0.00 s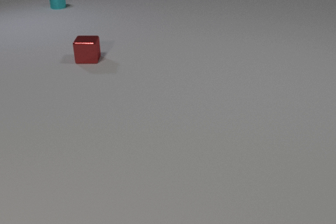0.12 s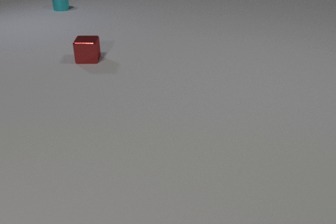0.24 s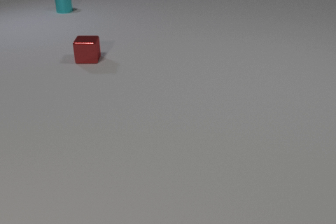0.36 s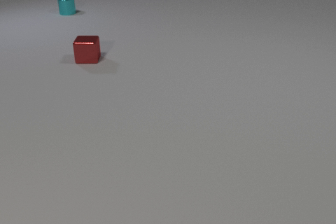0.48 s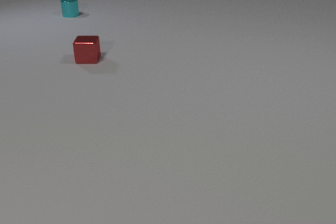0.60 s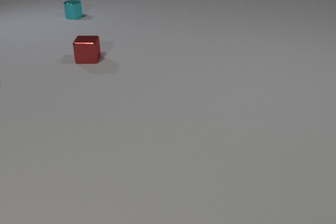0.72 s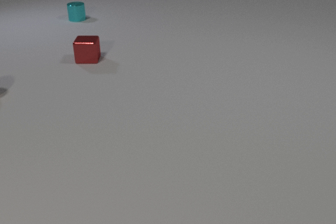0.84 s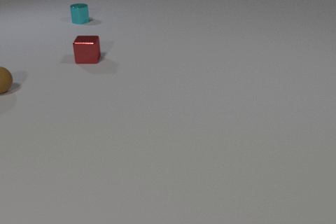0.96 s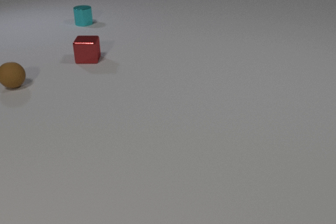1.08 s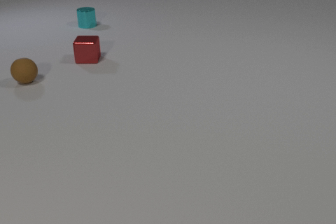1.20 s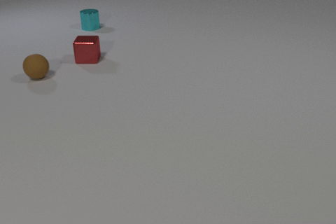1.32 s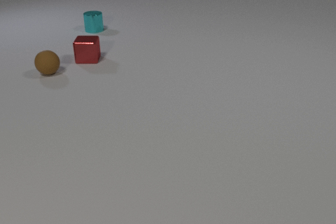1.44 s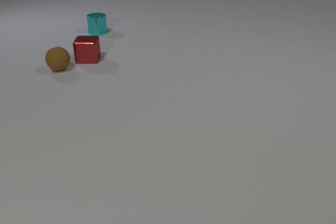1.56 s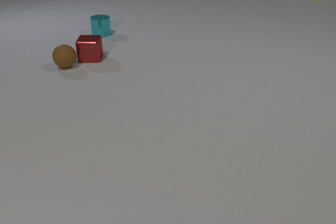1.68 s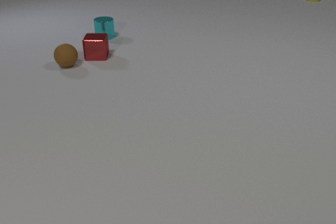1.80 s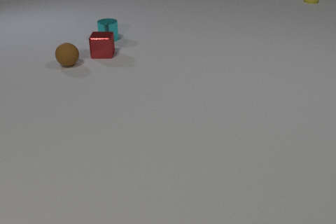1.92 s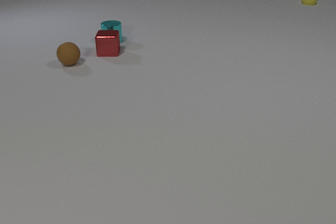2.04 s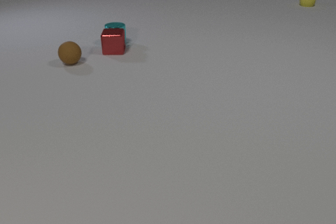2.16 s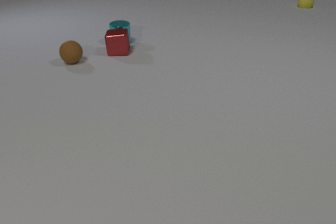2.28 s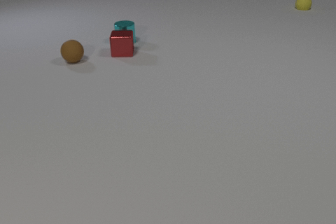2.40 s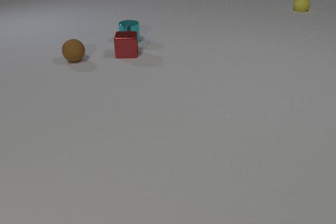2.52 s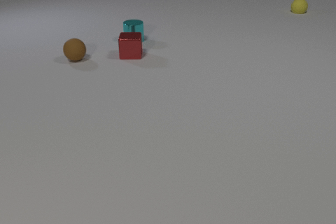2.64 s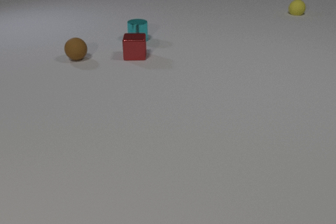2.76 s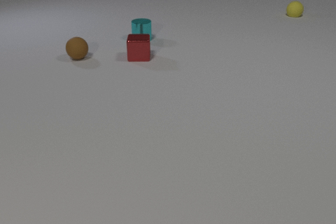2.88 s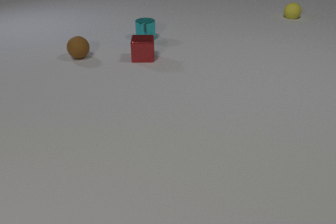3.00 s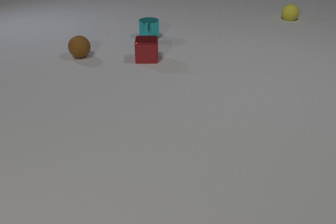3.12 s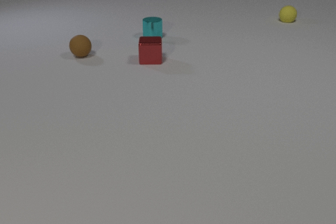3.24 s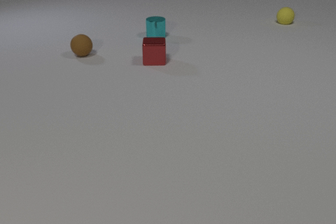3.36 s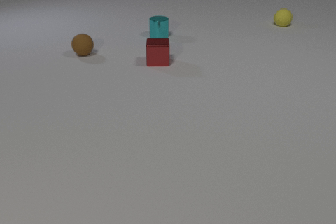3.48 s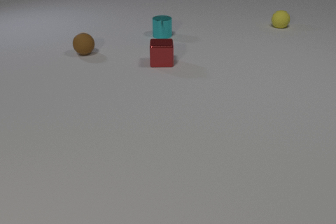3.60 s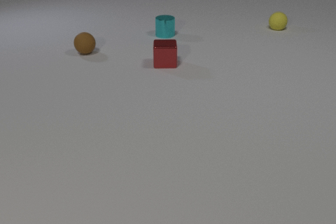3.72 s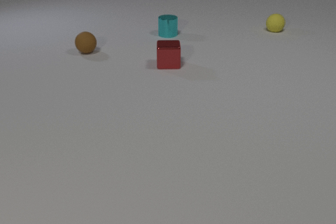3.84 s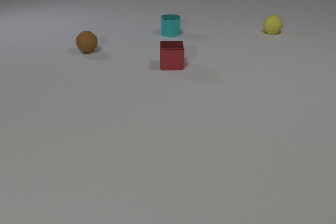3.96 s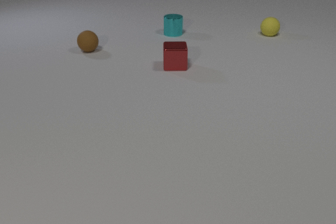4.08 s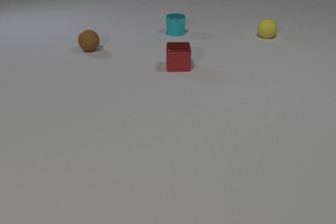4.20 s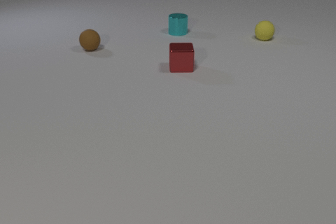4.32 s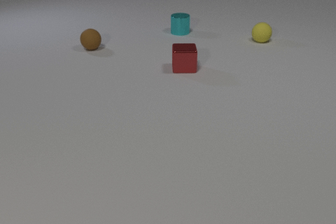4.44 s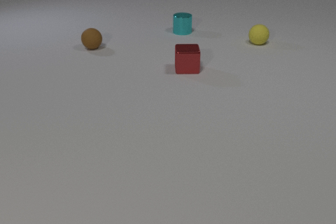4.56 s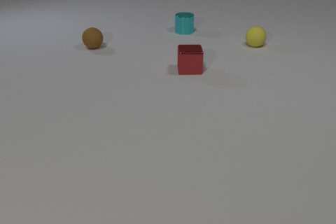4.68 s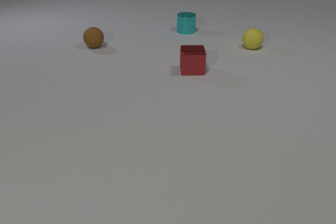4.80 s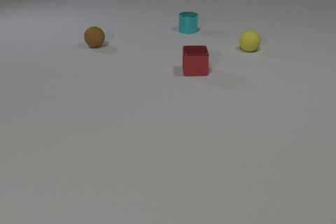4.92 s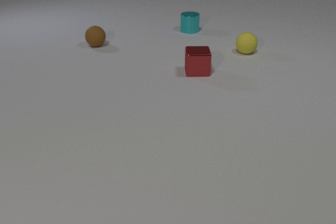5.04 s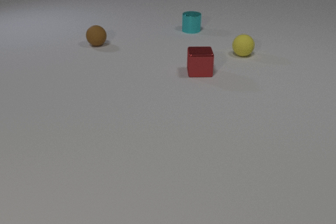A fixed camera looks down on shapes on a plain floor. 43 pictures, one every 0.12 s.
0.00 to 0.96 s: The brown rubber sphere comes in at the left edge, rolls to the right and away from the camera. The cyan metal cylinder slides toward the camera.
0.96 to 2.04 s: The brown rubber sphere rolls to the right and away from the camera. The red metal cube slides to the right and away from the camera. The cyan metal cylinder slides toward the camera and to the right. The yellow rubber sphere comes in at the top edge, rolls toward the camera. The brown rubber sphere and the red metal cube collide. The red metal cube and the cyan metal cylinder collide.
2.04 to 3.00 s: The brown rubber sphere rolls away from the camera and to the right. The red metal cube slides to the right and toward the camera. The cyan metal cylinder slides to the right and away from the camera. The yellow rubber sphere rolls toward the camera.
3.00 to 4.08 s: The brown rubber sphere rolls away from the camera and to the right. The red metal cube slides to the right and toward the camera. The cyan metal cylinder slides to the right and away from the camera. The yellow rubber sphere rolls toward the camera.
4.08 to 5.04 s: The brown rubber sphere rolls away from the camera and to the right. The red metal cube slides to the right and toward the camera. The cyan metal cylinder slides to the right and away from the camera. The yellow rubber sphere rolls toward the camera.
What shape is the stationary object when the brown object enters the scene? cube.
What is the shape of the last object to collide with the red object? cylinder.
How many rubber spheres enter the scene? 2.
